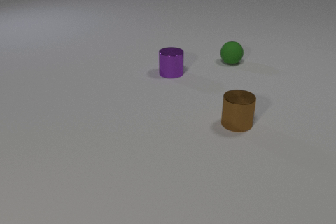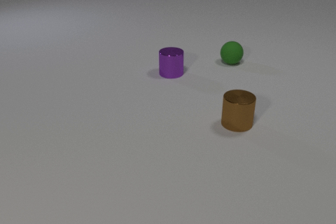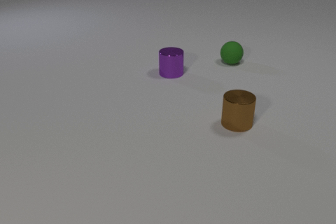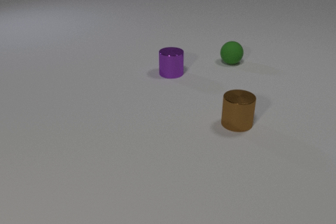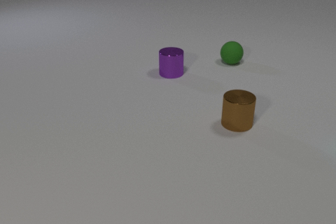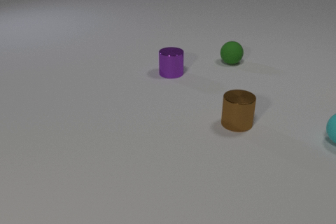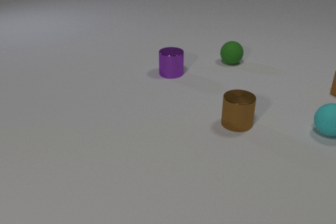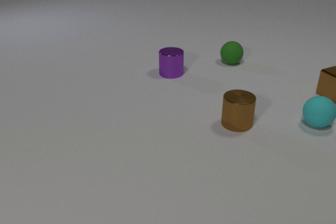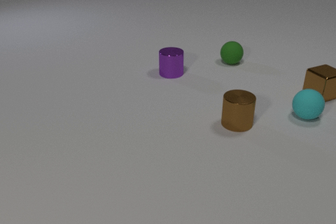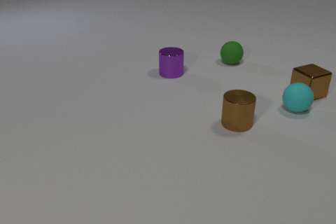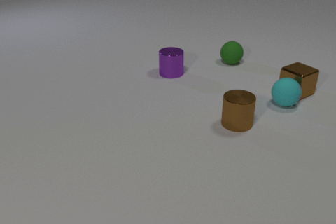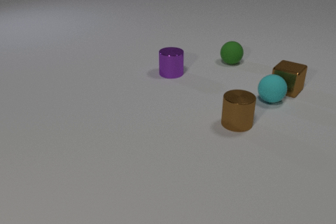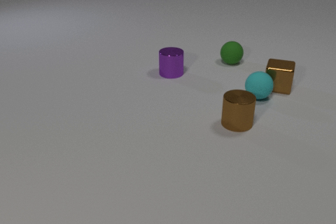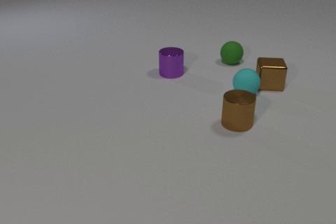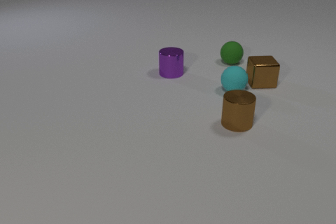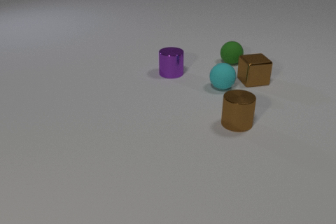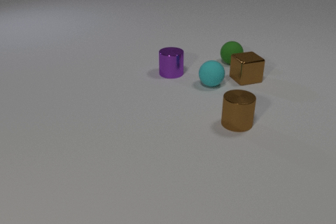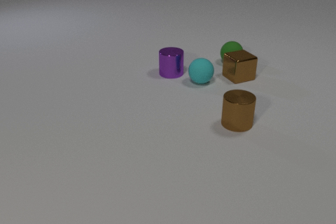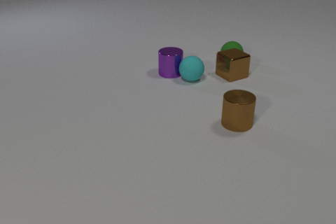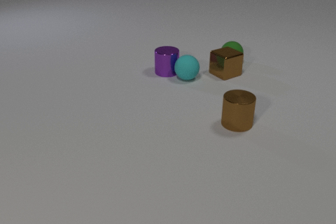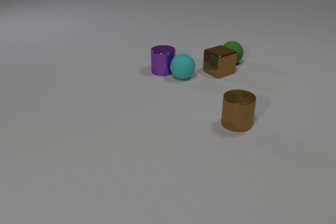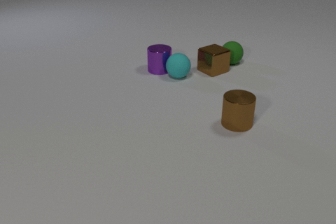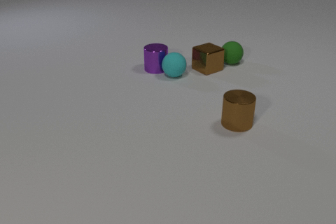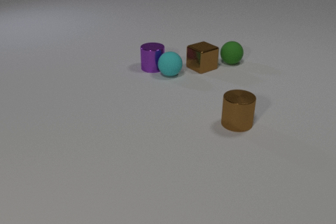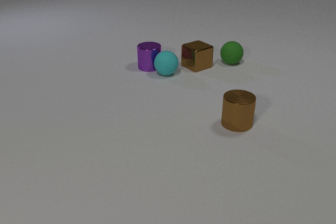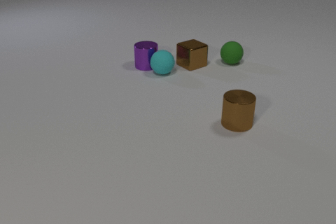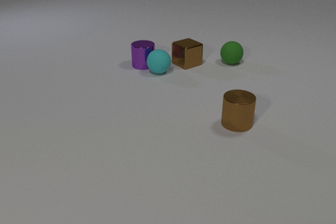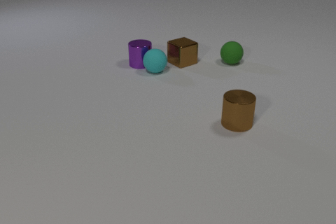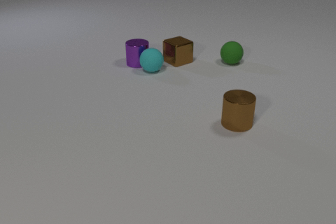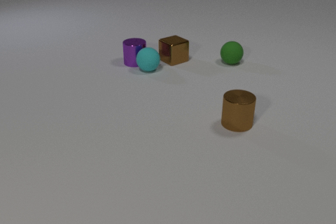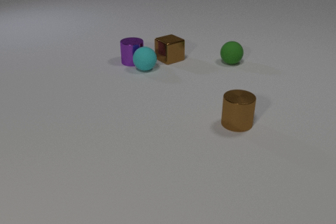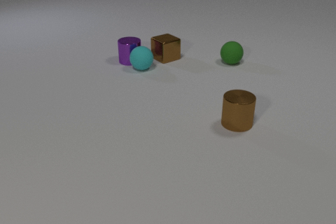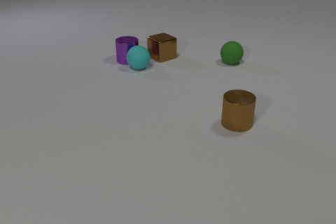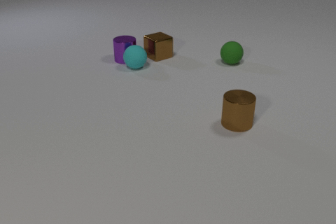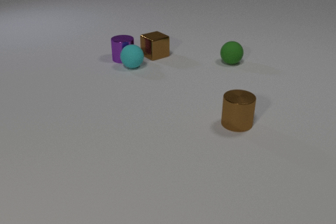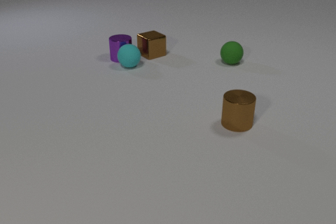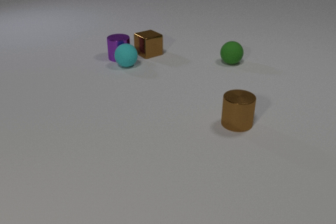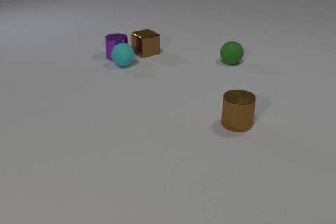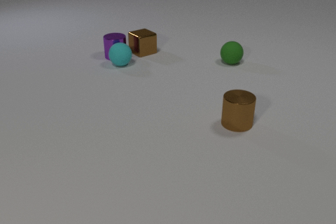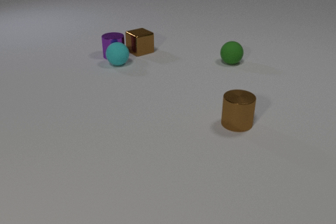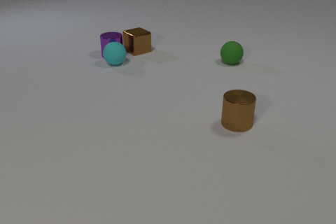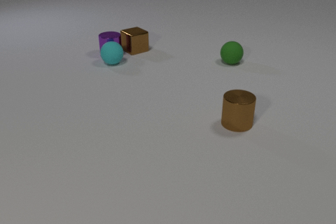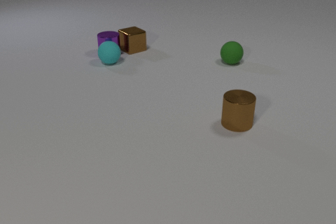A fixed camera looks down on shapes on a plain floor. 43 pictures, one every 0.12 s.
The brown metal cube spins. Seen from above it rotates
counterclockwise.
The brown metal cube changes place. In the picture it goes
to the left.
0.00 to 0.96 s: The brown metal cube comes in at the right edge, slides to the left. The cyan rubber sphere comes in at the right edge, rolls away from the camera and to the left.
0.96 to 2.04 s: The brown metal cube slides to the left, spins so that its near face slides to the right, counterclockwise seen from above. The cyan rubber sphere rolls to the left and away from the camera. The brown metal cube and the cyan rubber sphere collide.
2.04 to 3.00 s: The brown metal cube slides to the left and away from the camera. The cyan rubber sphere rolls to the left and away from the camera. The purple metal cylinder slides to the left and away from the camera. The cyan rubber sphere and the purple metal cylinder collide.
3.00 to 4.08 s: The brown metal cube slides to the left and away from the camera. The cyan rubber sphere rolls to the left and away from the camera. The purple metal cylinder slides to the left and away from the camera.
4.08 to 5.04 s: The brown metal cube slides to the left and away from the camera. The cyan rubber sphere rolls to the left and away from the camera. The purple metal cylinder slides away from the camera and to the left.
How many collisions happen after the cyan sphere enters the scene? 2.
What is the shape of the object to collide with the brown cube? sphere.
What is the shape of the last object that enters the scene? cube.
